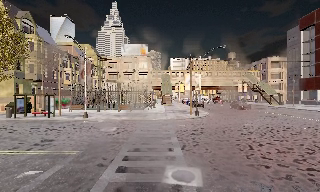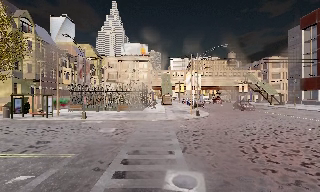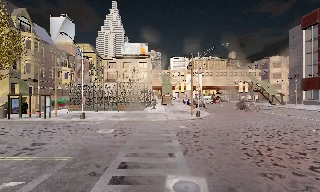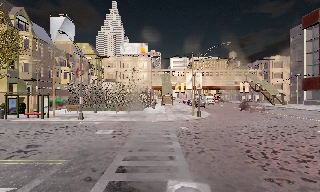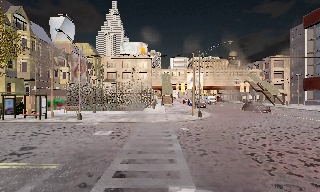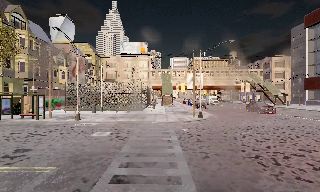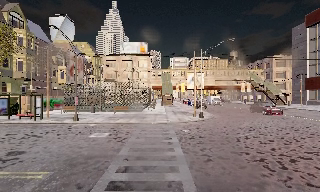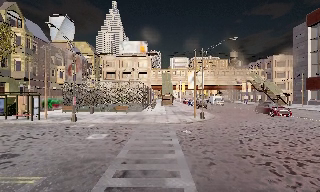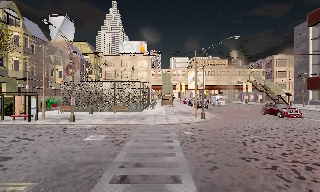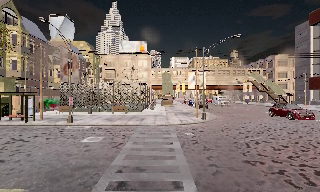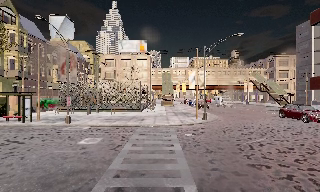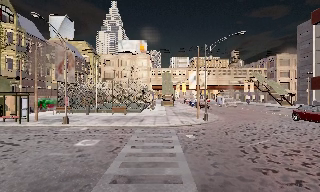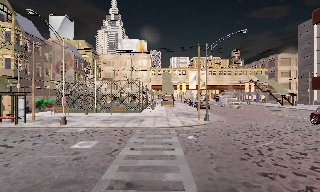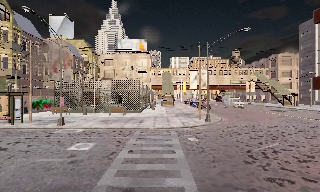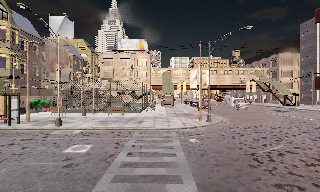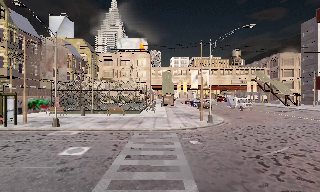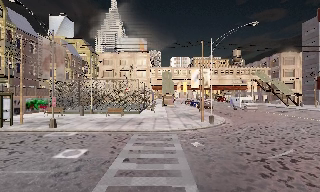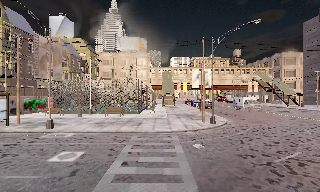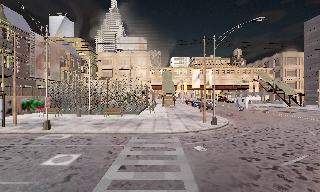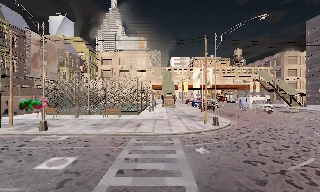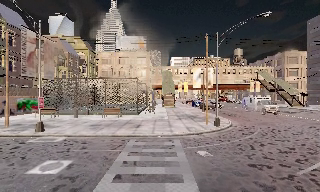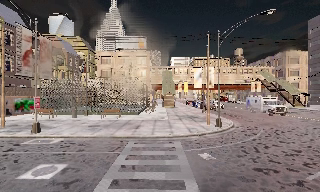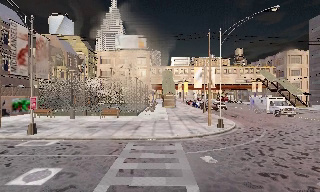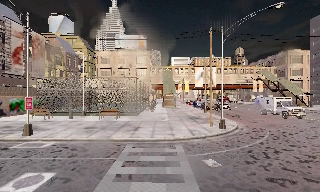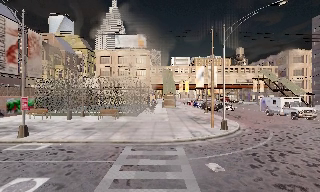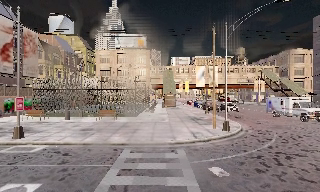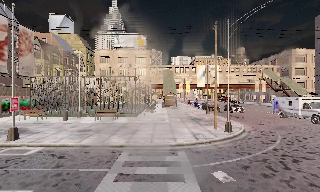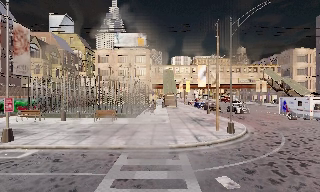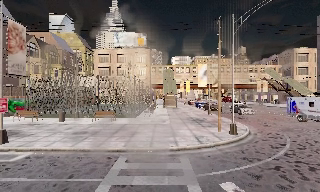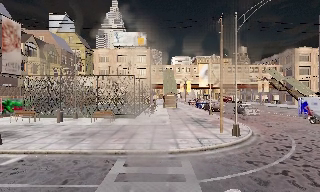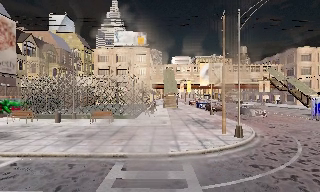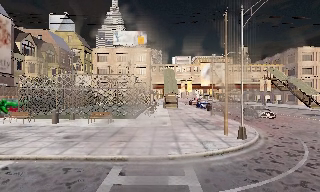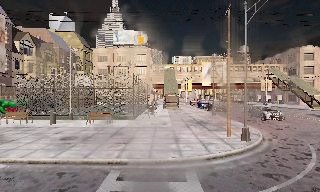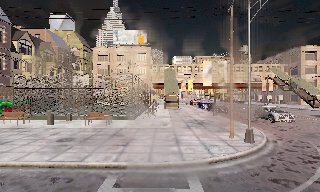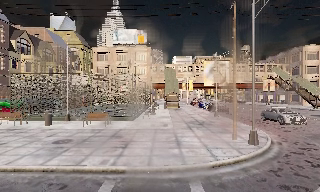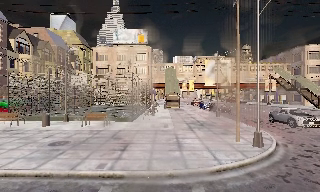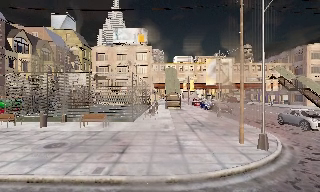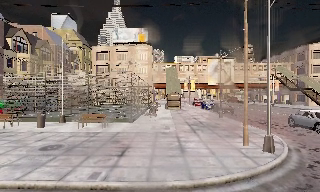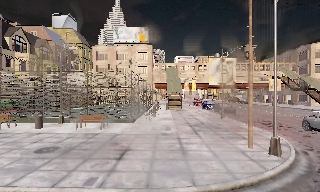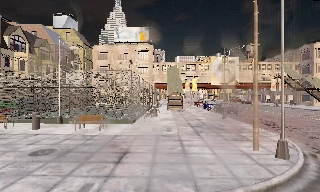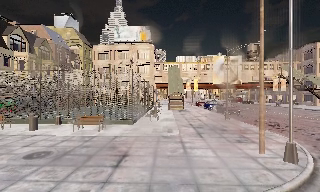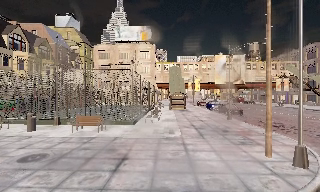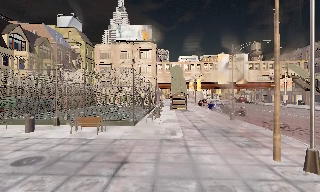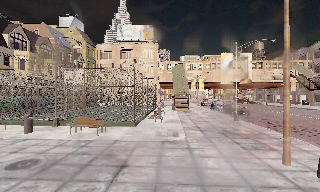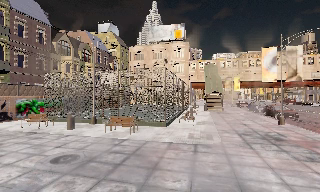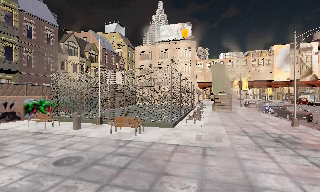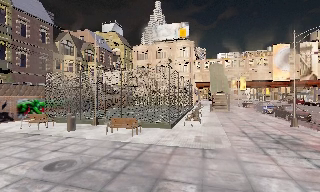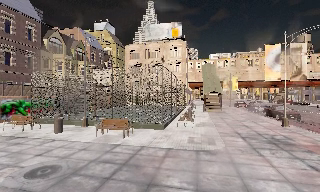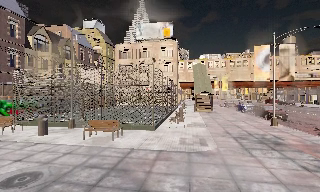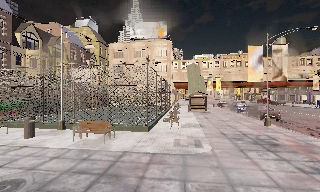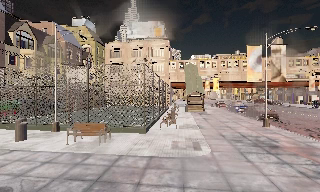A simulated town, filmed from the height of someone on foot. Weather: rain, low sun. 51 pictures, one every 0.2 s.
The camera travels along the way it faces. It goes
forward.
0.0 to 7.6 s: The camera travels forward, about 13 m, so what stands in front looms larger.
7.6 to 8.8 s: The scene slides to the right, as the camera pans about 15 degrees to its left. It travels forward, about 2 m, so what stands in front looms larger.
8.8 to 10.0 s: The camera travels forward, about 1.5 m, so what stands in front looms larger.
The film runs forward here.
